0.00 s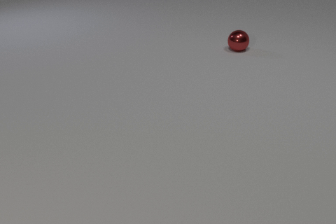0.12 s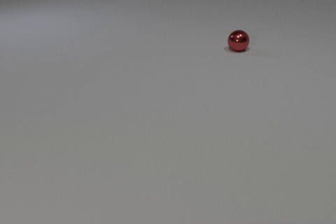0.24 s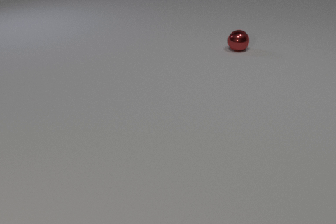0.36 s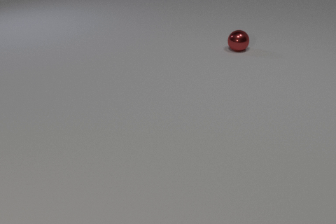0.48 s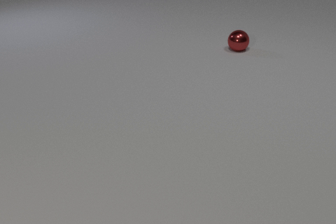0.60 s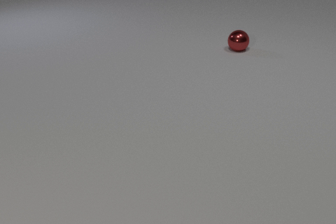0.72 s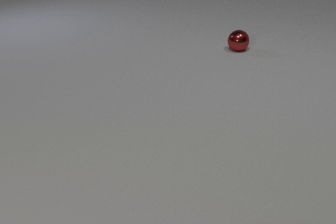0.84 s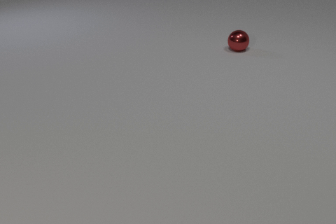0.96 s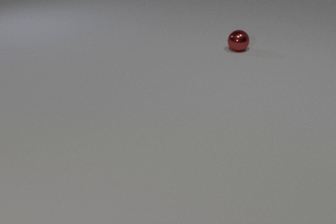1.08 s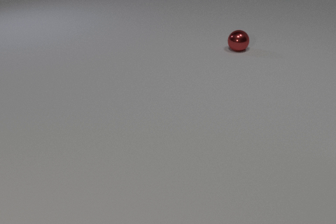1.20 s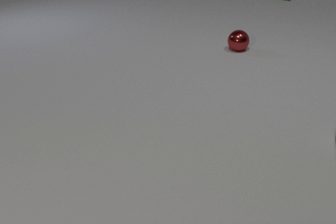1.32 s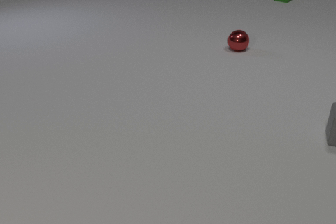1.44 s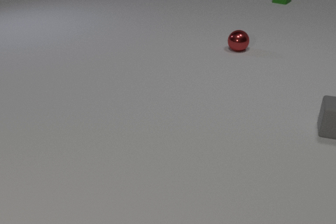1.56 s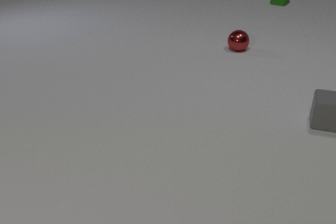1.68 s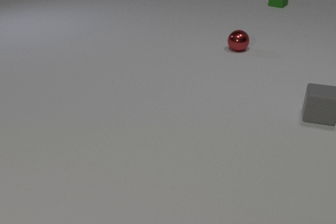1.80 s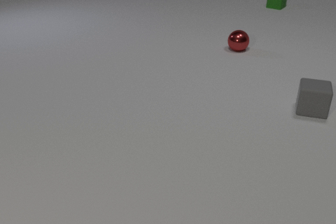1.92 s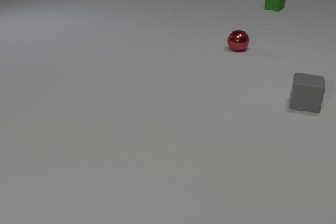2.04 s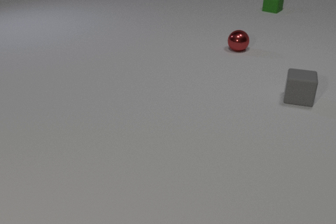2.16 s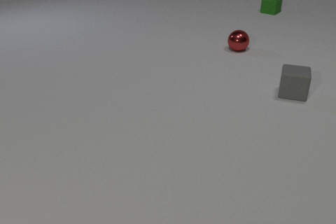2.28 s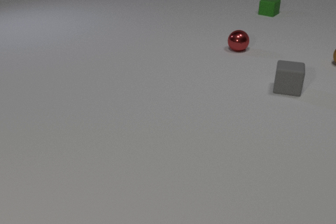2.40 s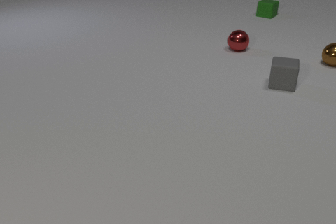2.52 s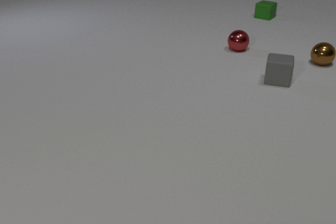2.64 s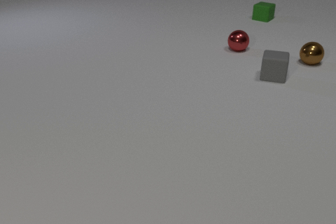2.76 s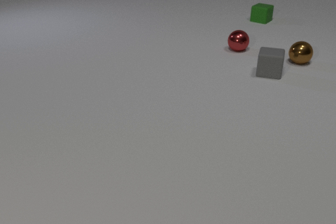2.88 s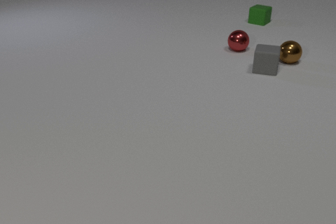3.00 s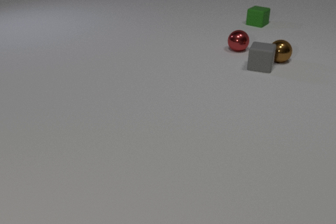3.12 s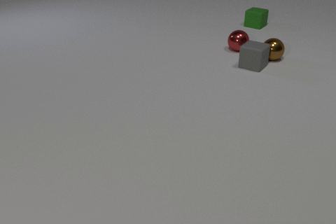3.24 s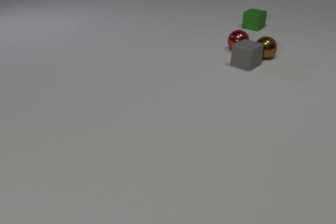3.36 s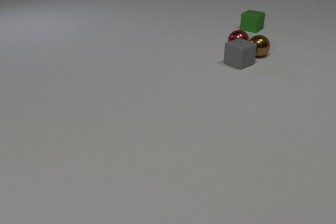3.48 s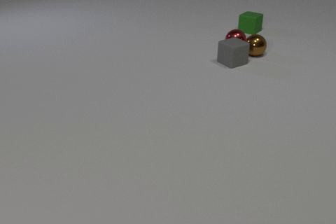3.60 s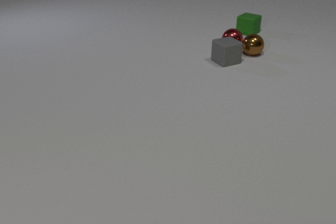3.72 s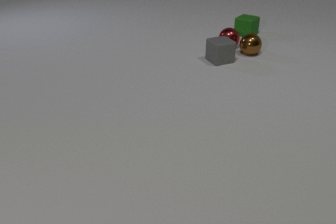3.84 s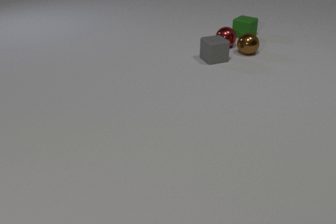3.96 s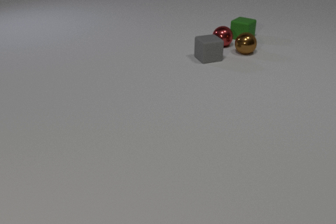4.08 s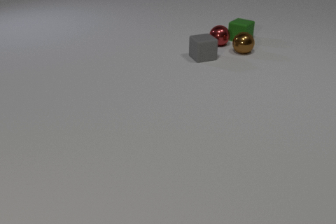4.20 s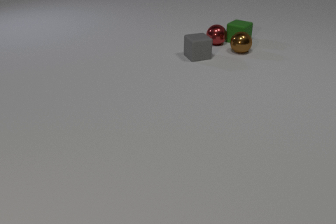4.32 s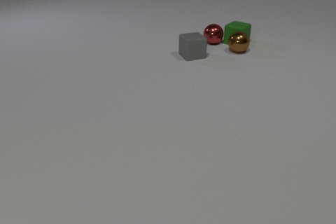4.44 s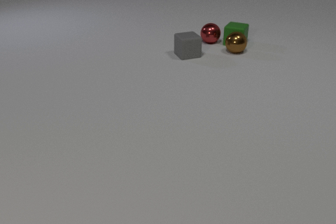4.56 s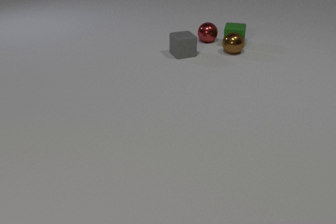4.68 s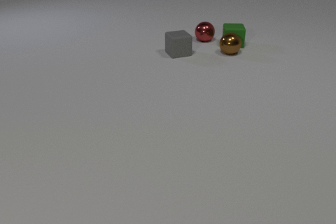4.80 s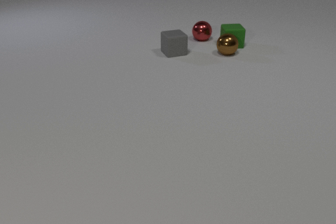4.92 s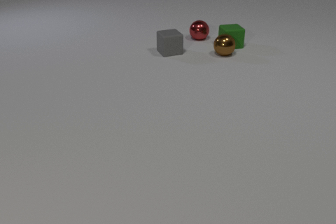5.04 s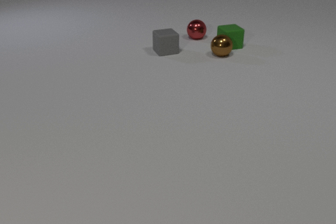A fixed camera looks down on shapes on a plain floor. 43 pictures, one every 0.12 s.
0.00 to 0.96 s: The green rubber cube comes in at the top edge, slides toward the camera.
0.96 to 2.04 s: The gray rubber cube comes in at the right edge, slides away from the camera and to the left. The green rubber cube slides toward the camera.
2.04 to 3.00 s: The gray rubber cube slides away from the camera and to the left. The brown metal sphere comes in at the right edge, rolls to the left. The green rubber cube slides toward the camera. The gray rubber cube and the brown metal sphere collide.
3.00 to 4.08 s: The gray rubber cube slides to the left, spins so that its near face slides to the left, clockwise seen from above. The brown metal sphere rolls to the left and away from the camera. The red metal sphere rolls to the left and away from the camera. The green rubber cube slides toward the camera. The brown metal sphere and the red metal sphere collide.
4.08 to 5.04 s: The gray rubber cube slides to the left and away from the camera. The brown metal sphere rolls to the left and toward the camera. The red metal sphere rolls to the left and away from the camera. The green rubber cube slides toward the camera and to the left, spins so that its near face slides to the right, counterclockwise seen from above. The red metal sphere and the green rubber cube collide. The brown metal sphere and the green rubber cube collide.
How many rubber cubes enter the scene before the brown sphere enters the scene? 2.
What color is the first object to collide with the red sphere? brown.
Are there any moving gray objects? yes.
